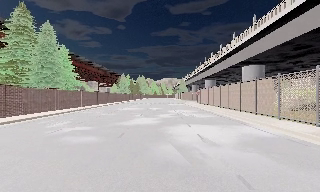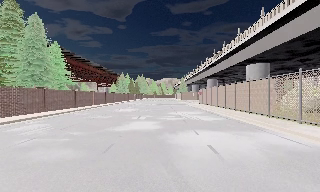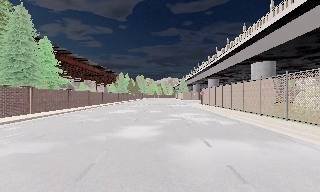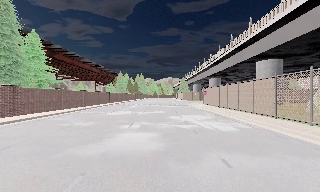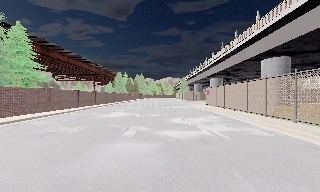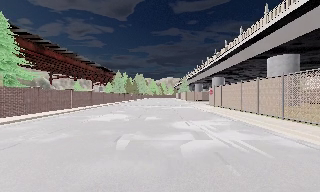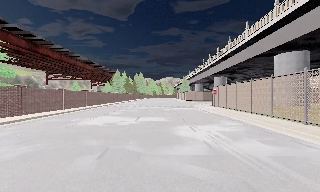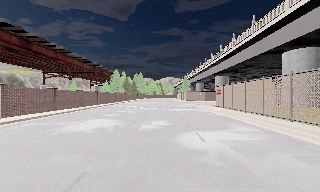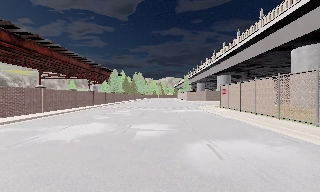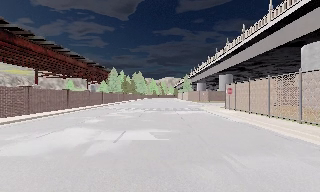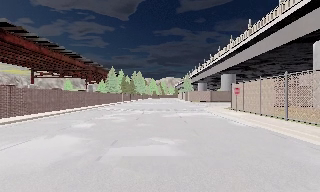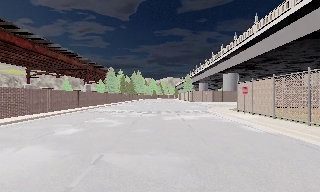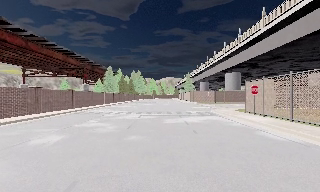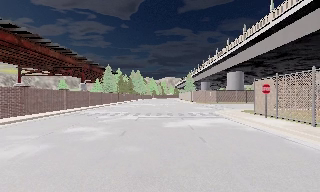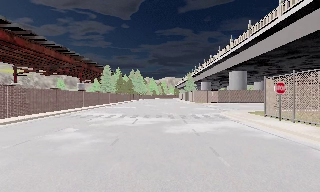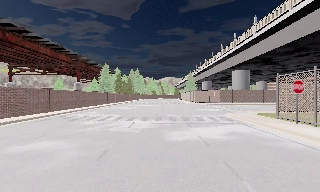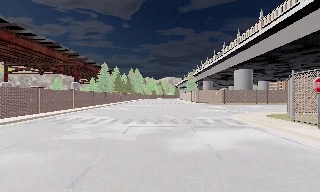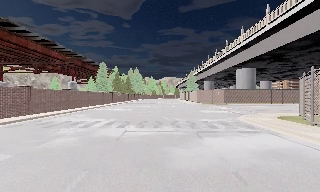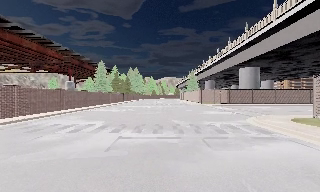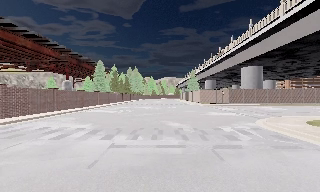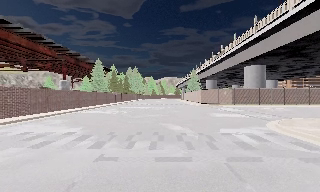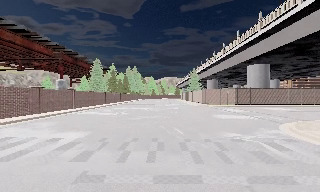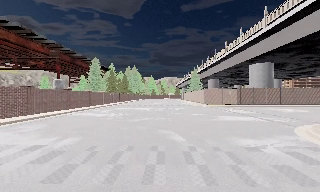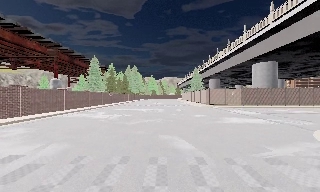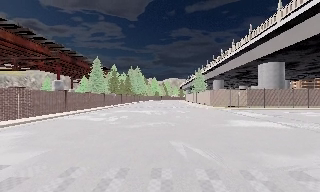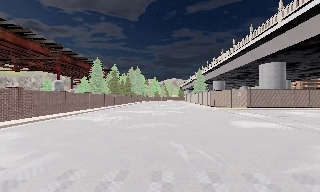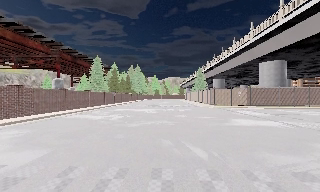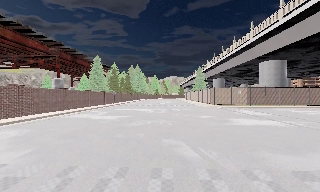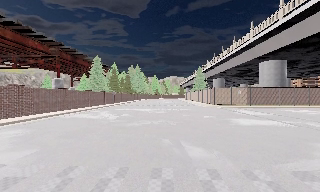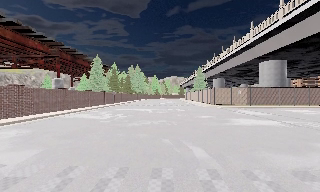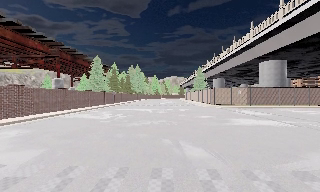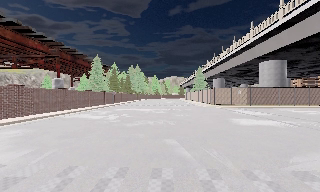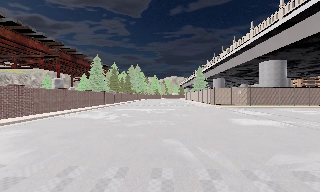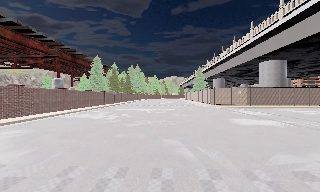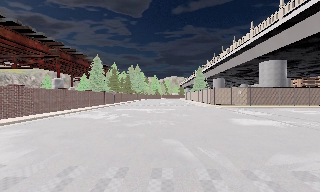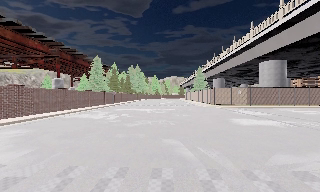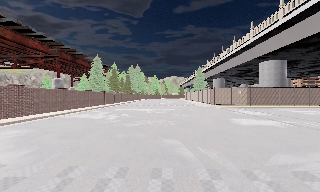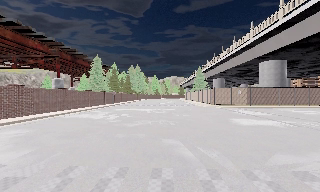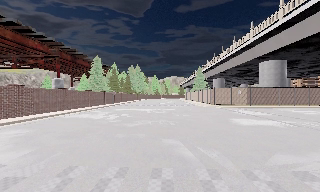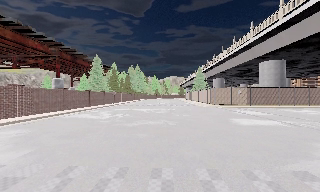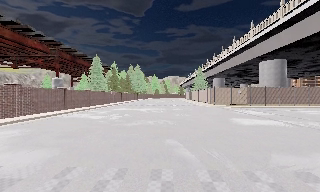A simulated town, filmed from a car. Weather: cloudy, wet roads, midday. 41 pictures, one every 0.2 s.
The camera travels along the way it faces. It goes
forward.
0.0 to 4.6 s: The camera travels forward, about 35 m, so what stands in front looms larger.
4.6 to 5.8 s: The camera travels forward, about 1 m, so what stands in front looms larger. It loses speed.
5.8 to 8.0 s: The camera keeps its place and its aim.
The film runs forward here.
